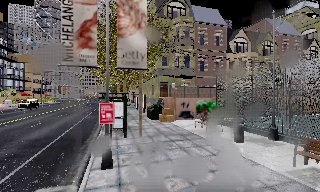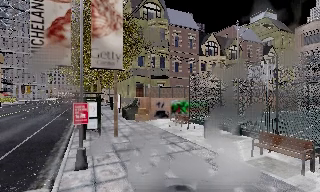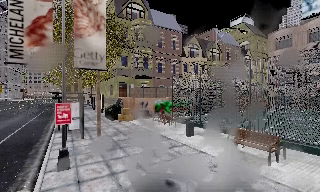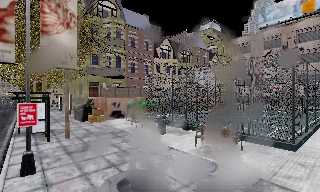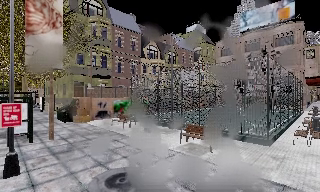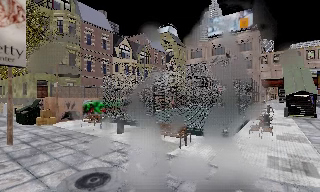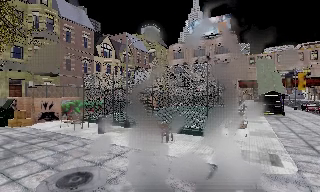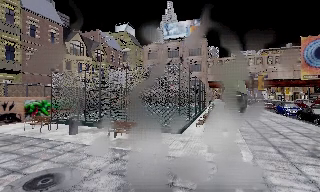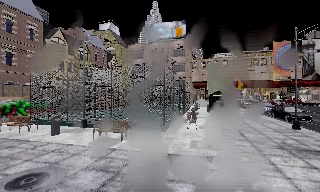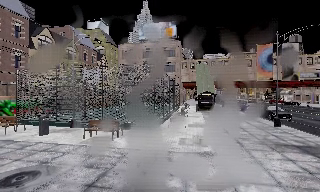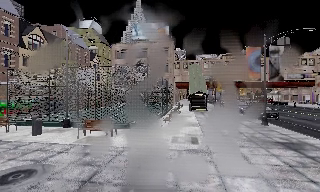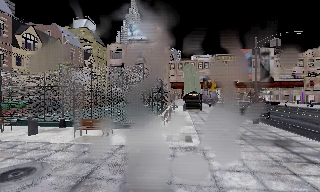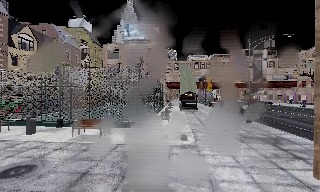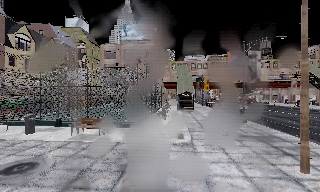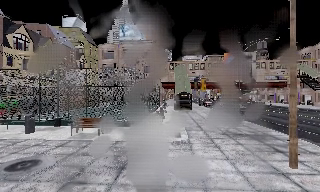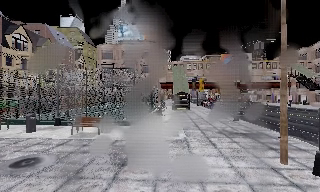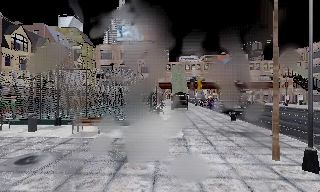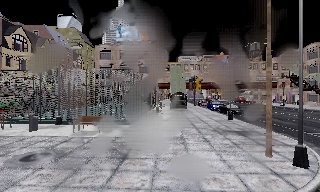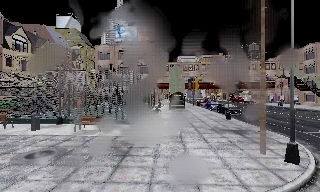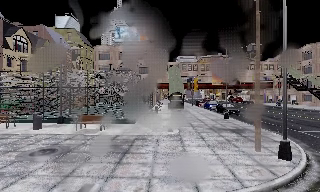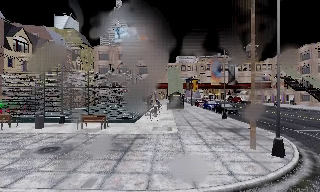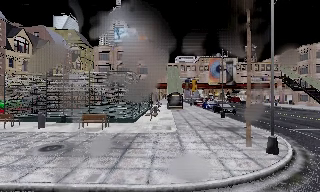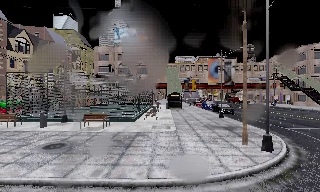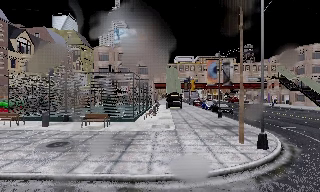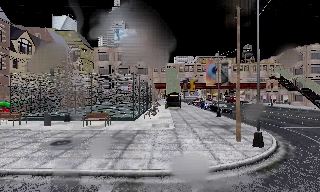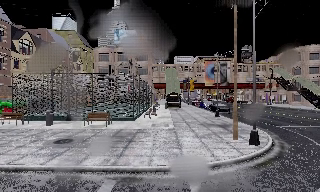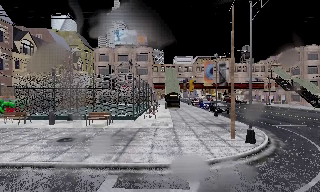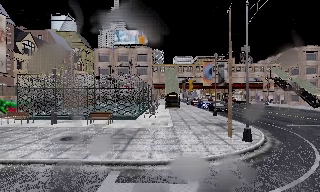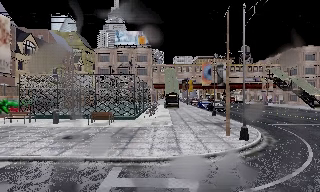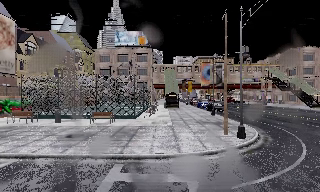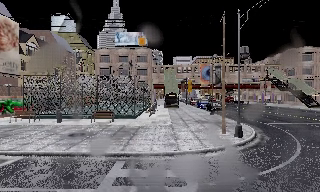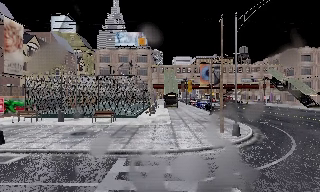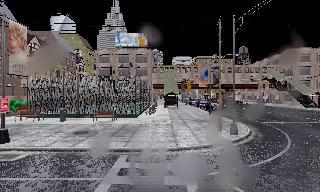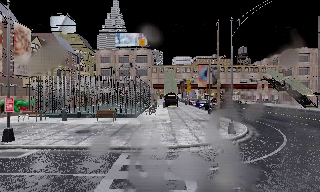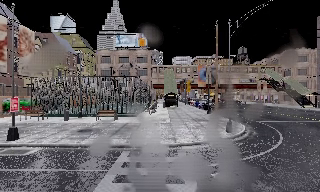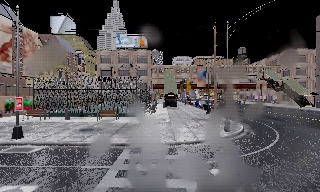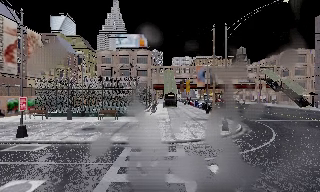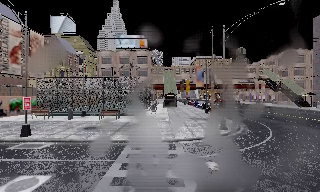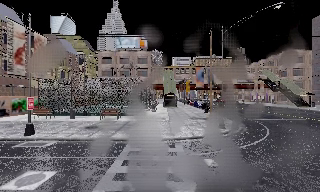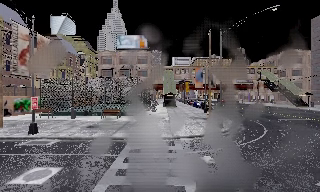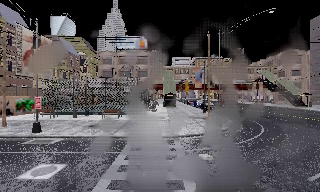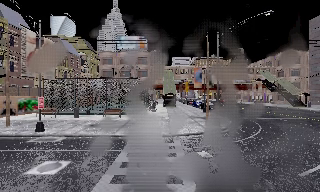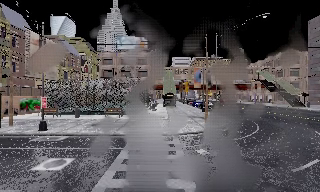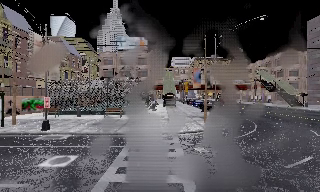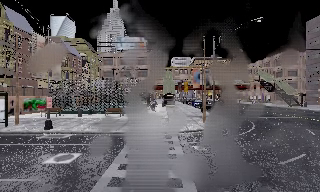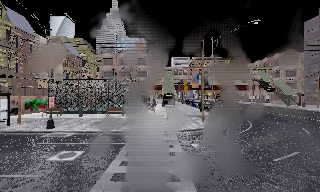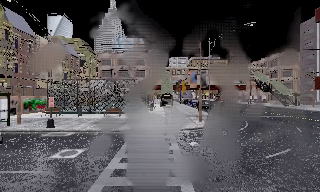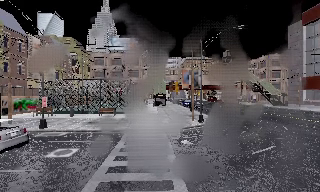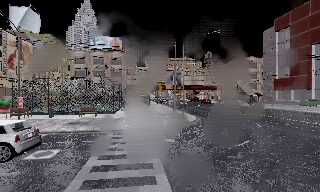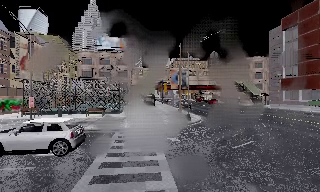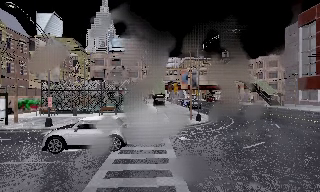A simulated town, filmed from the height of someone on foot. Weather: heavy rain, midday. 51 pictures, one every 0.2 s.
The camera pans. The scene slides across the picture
to the left.
The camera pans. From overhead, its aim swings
clockwise.
0.0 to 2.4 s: The camera swings to its right by about 70 degrees, and the scene slides to the left. It travels backward, about 3.5 m.
2.4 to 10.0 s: The camera travels backward, about 11 m, so what stands in front gets smaller.
The film runs backward here.
